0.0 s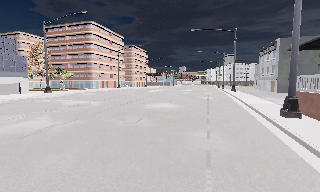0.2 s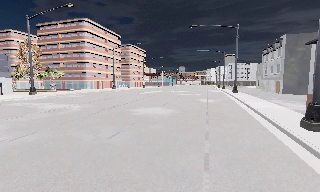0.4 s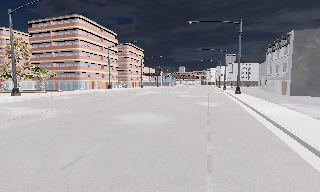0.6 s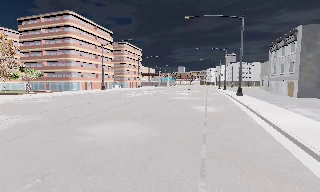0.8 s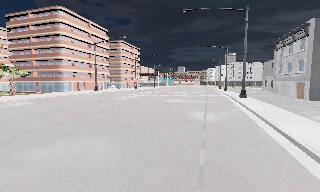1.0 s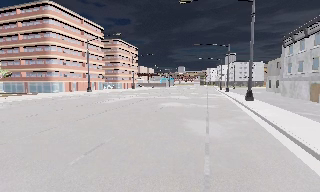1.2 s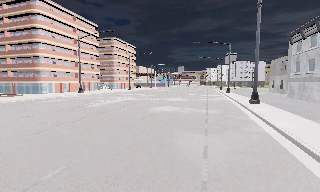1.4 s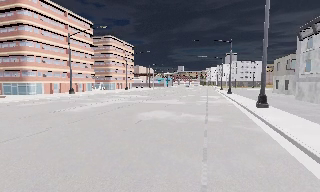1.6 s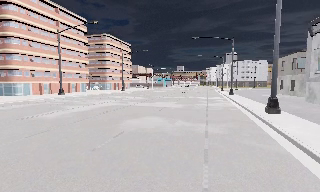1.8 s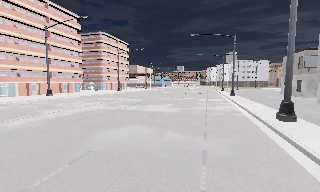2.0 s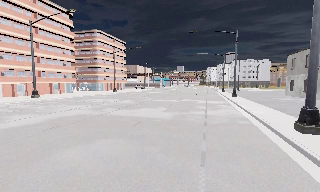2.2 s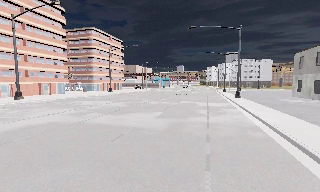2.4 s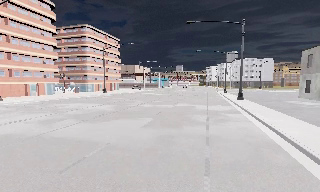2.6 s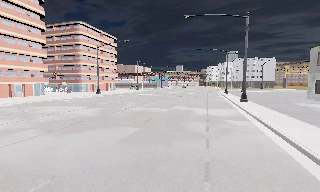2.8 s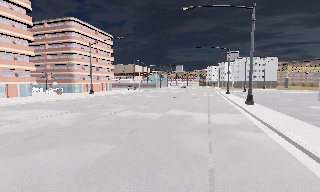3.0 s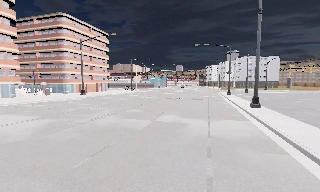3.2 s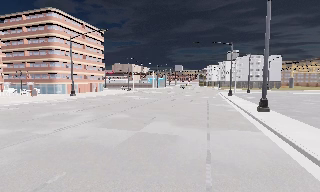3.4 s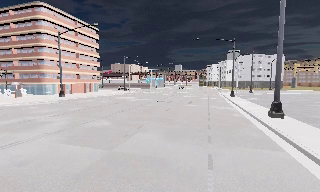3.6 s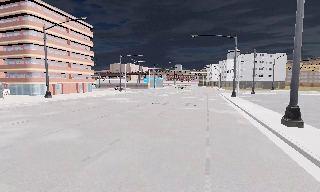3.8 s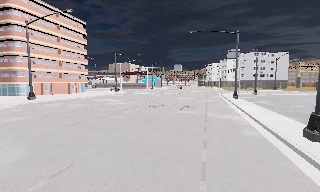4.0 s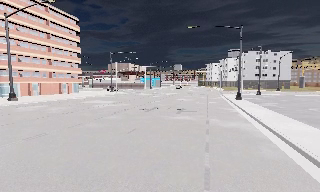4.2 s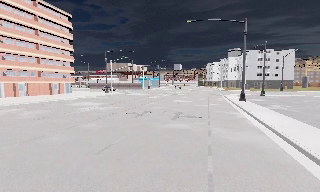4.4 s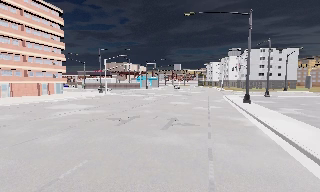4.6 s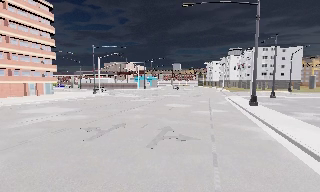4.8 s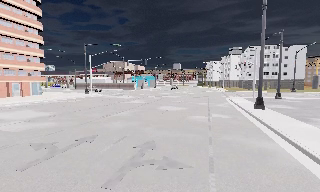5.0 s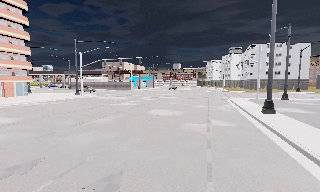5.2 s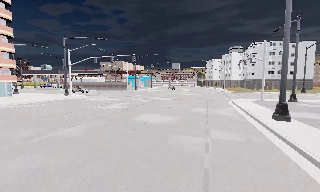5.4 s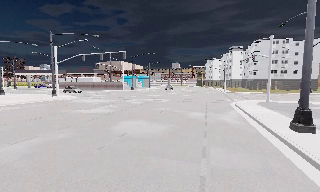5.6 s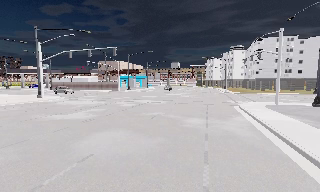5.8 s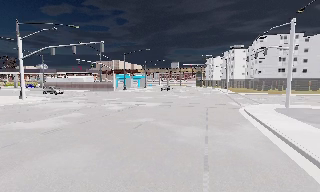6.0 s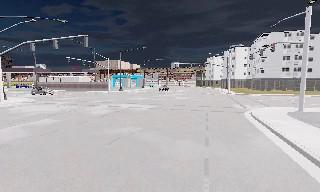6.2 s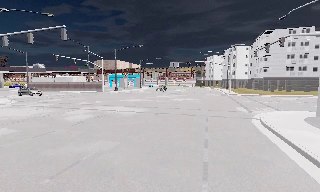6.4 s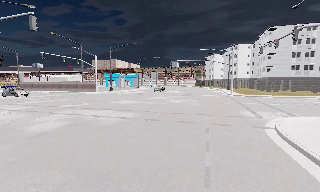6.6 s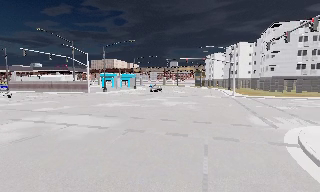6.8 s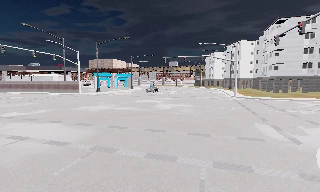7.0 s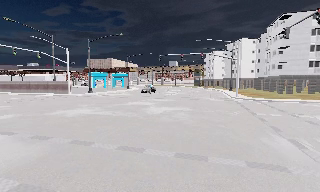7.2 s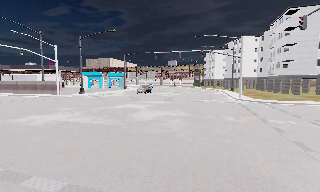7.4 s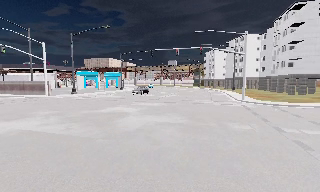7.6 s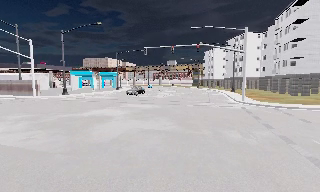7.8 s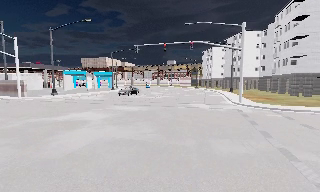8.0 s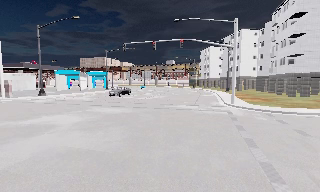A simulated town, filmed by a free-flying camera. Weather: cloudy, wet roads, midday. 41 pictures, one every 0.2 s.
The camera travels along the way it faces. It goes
forward.
0.0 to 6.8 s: The camera travels forward, about 75 m, so what stands in front looms larger.
6.8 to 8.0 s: The camera travels forward and to its right, about 11 m, so what stands in front looms larger.
The film runs forward here.
